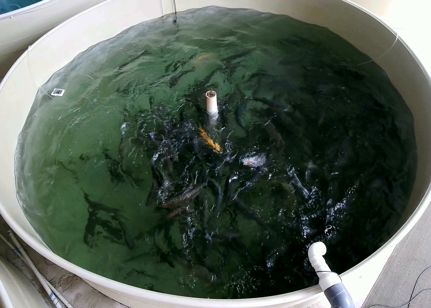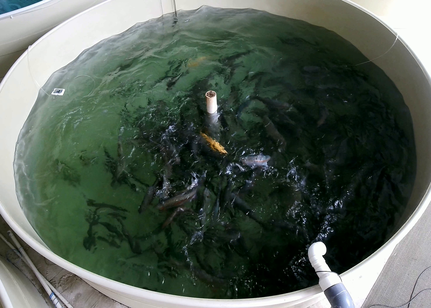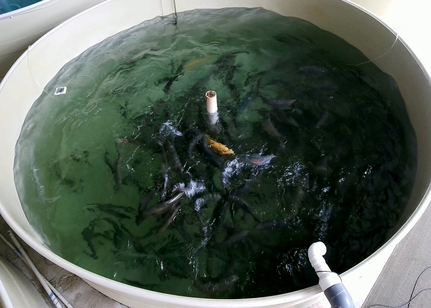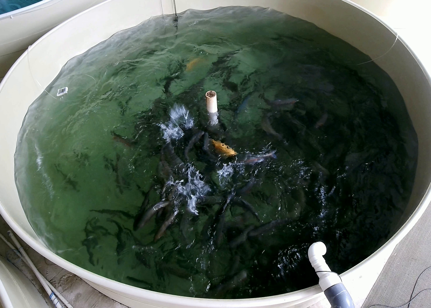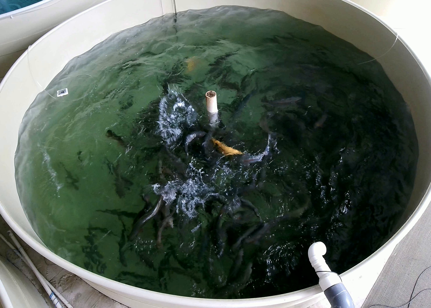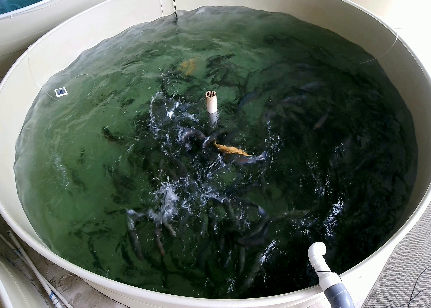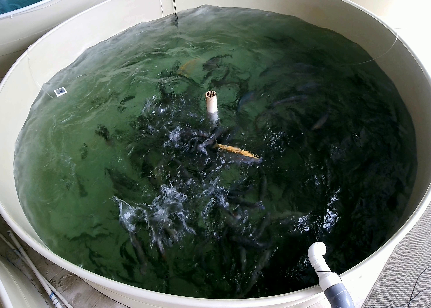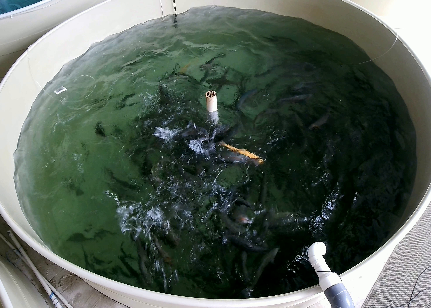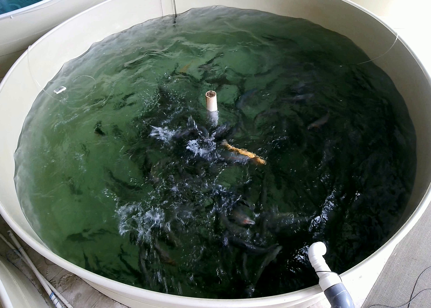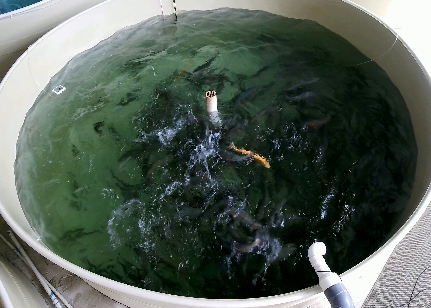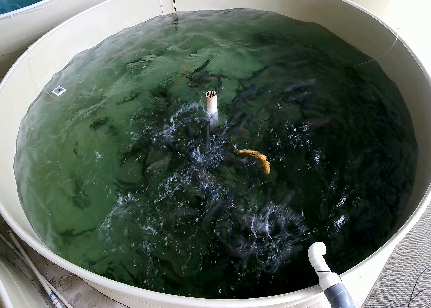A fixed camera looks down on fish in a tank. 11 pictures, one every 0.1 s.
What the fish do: Strong feeding.
